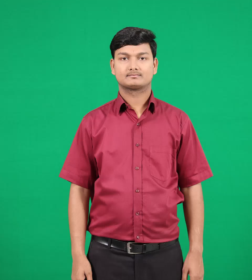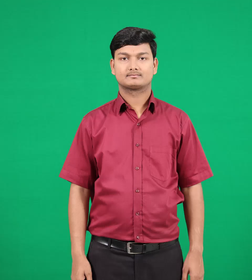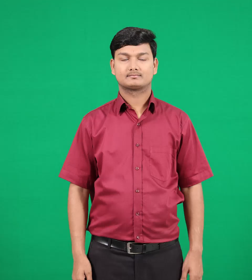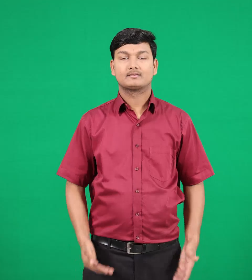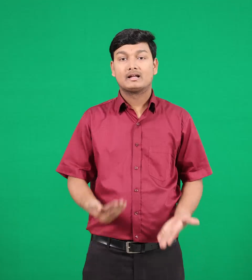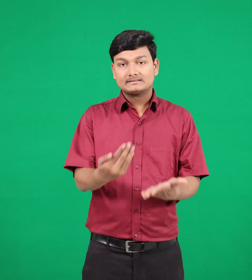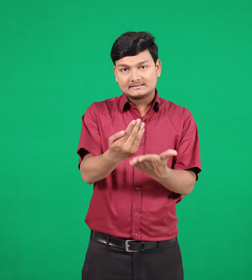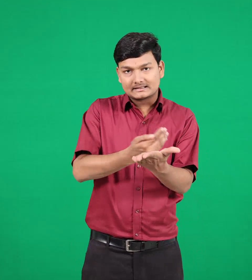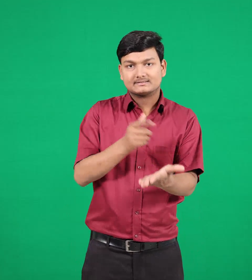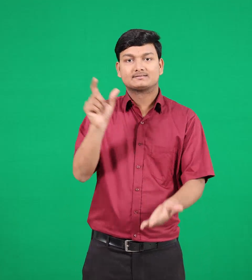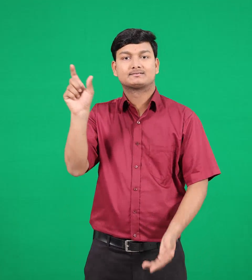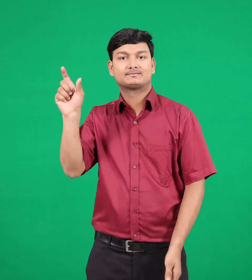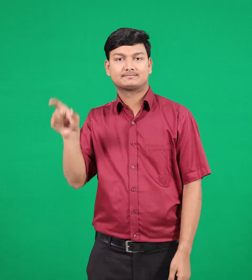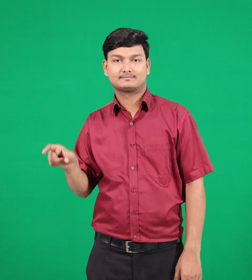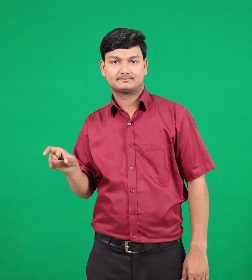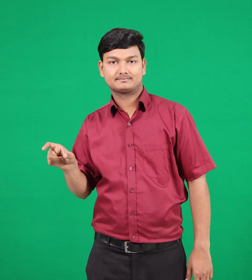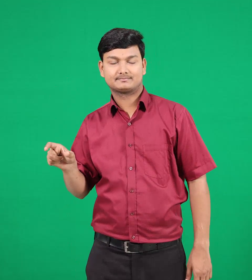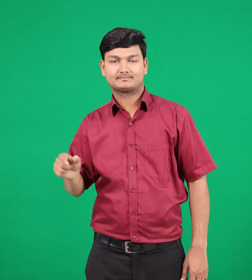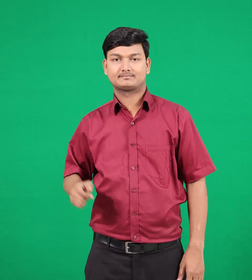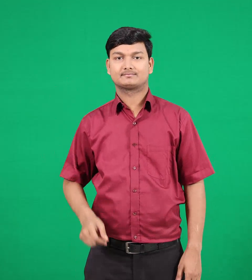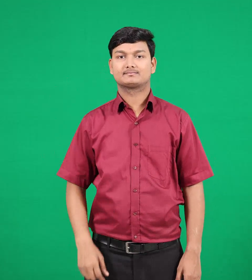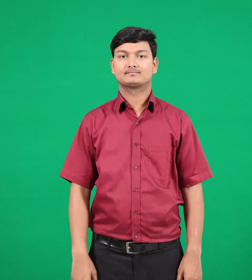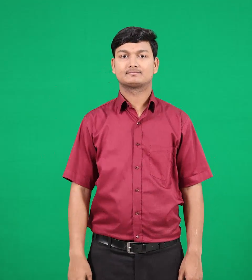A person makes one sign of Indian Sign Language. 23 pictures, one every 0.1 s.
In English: saviour
